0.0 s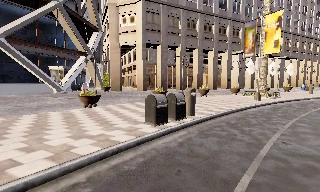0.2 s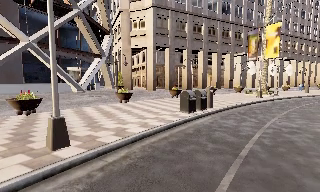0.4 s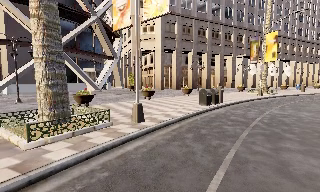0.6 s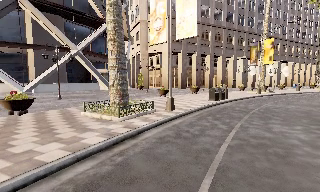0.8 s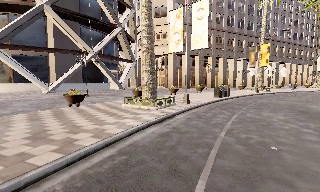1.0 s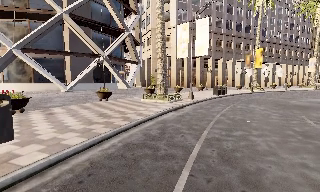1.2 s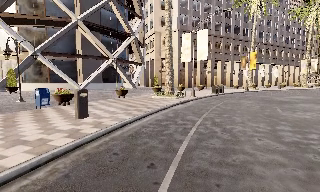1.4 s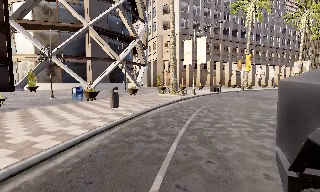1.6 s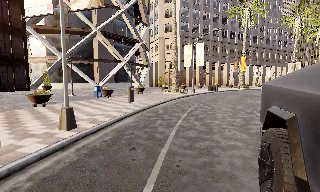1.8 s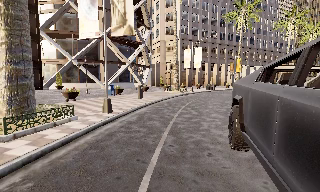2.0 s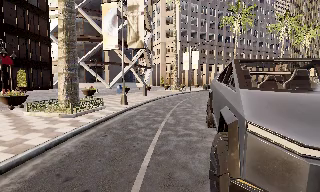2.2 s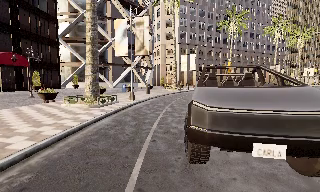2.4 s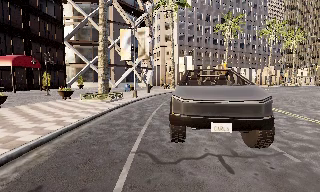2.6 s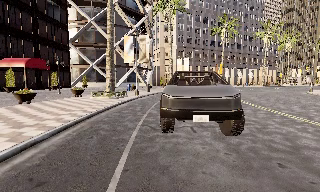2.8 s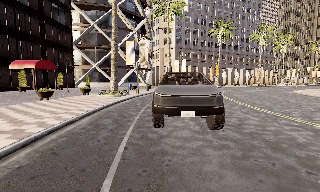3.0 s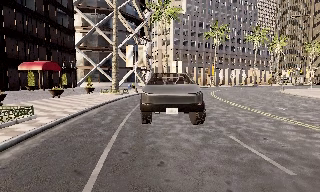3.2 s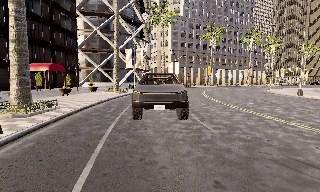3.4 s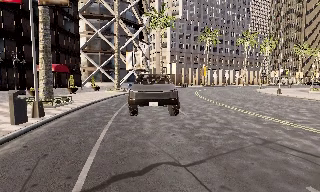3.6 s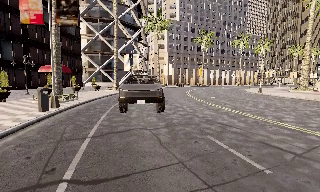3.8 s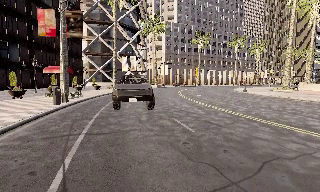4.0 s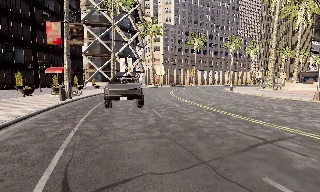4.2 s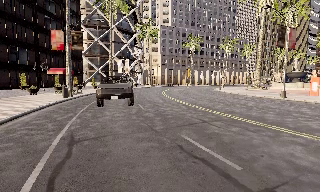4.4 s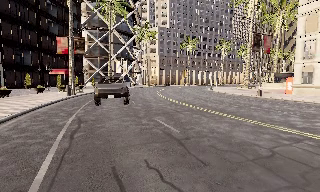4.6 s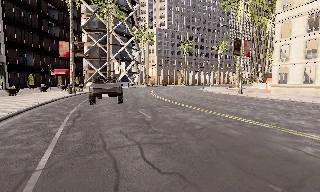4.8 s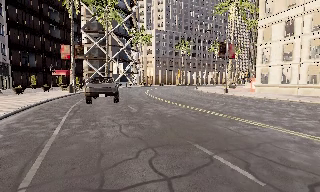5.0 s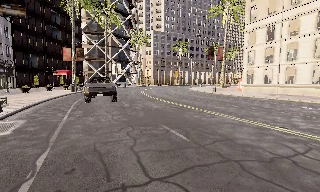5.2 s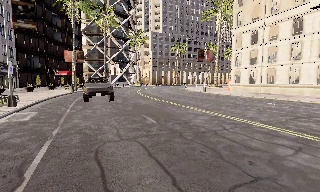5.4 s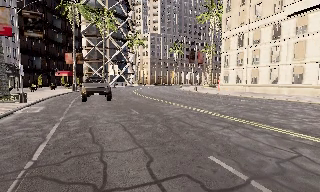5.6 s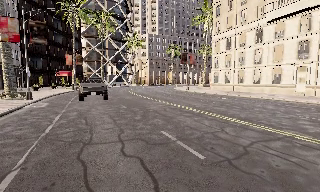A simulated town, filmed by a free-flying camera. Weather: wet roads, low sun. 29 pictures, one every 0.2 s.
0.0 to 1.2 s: The camera travels backward and to its left, about 17 m, so what stands in front gets smaller.
1.2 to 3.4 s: The camera travels backward, about 25 m, so what stands in front gets smaller.
3.4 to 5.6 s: The camera travels backward and to its right, about 25 m, so what stands in front gets smaller.
The film runs forward here.
